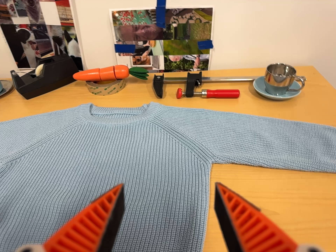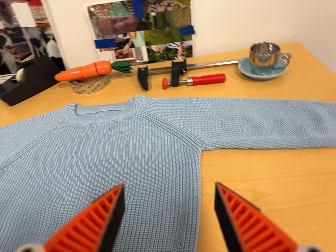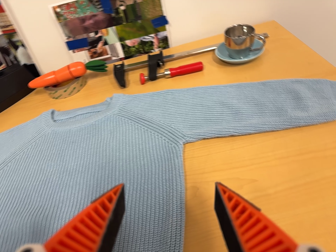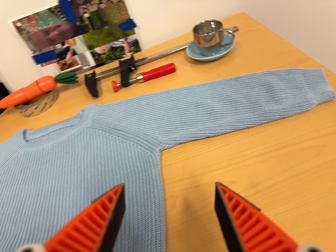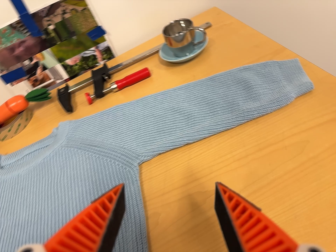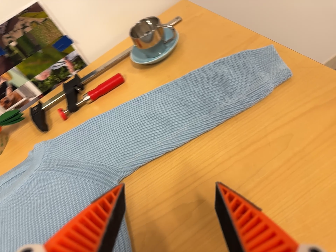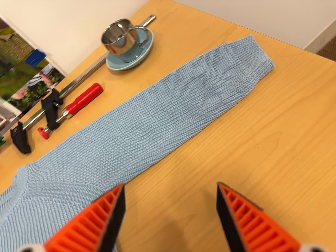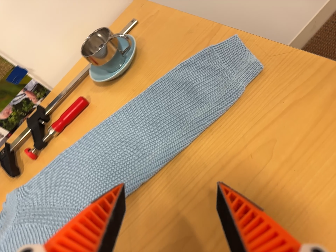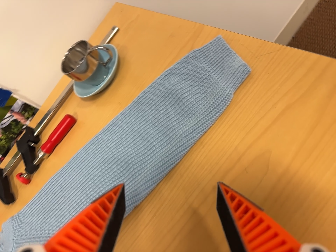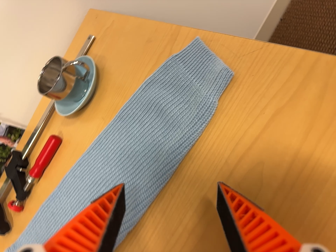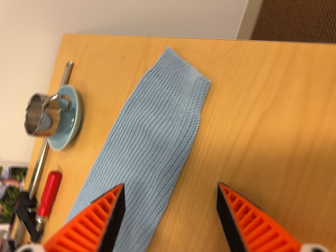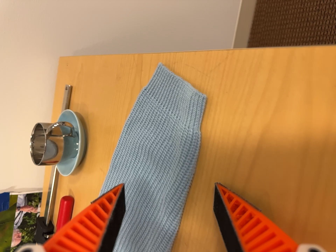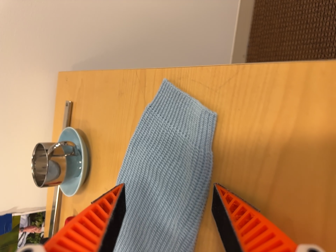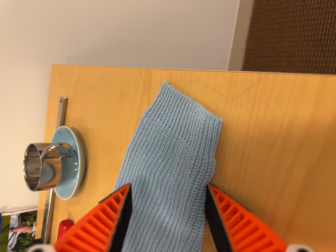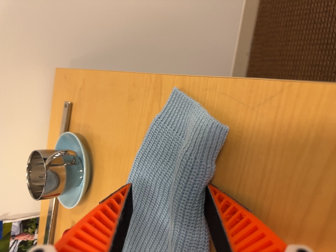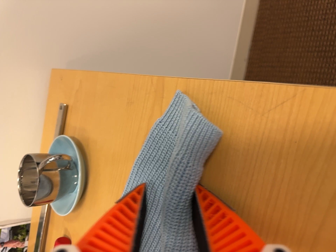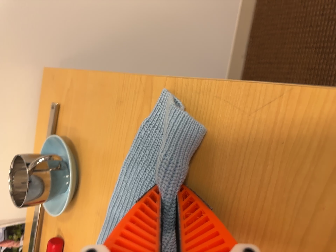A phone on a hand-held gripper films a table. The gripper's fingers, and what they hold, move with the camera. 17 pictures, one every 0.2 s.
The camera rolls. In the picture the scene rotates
counterclockwise.
0.0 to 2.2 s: The camera travels to its right, toward the top of its view and forward, about 38 cm, so close, fixed things drift to the left. Its aim tips toward the bottom of its view by about 10 degrees. It rolls about its line of sight by about 80 degrees, and the scene rotates counterclockwise.
2.2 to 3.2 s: The camera travels forward, about 8 cm, so what stands in front looms larger.
The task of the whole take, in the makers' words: right arm across.
The film runs forward here.
